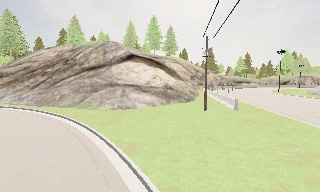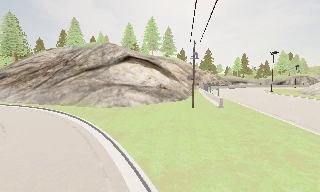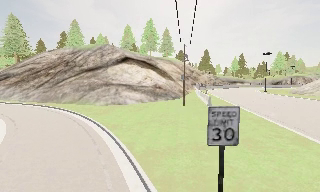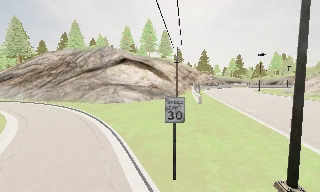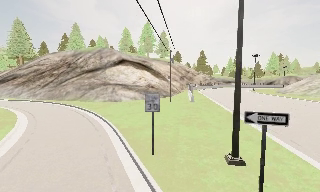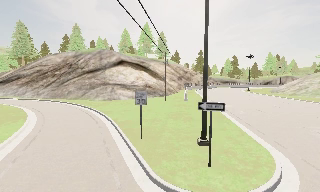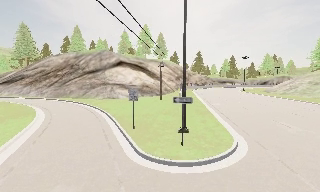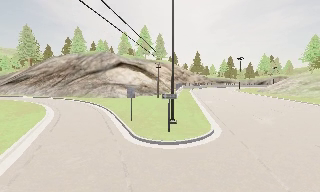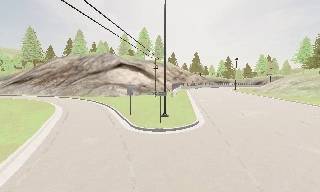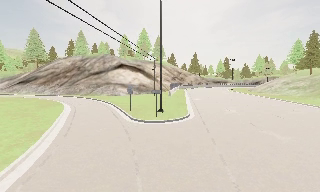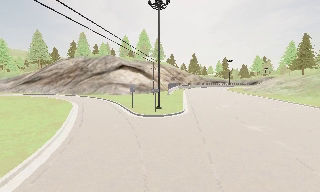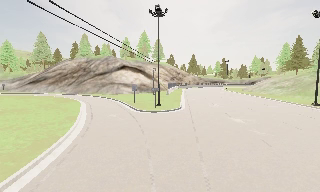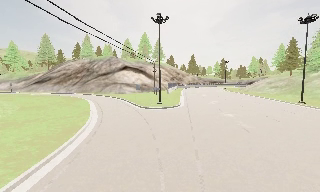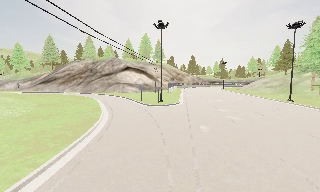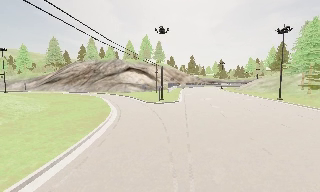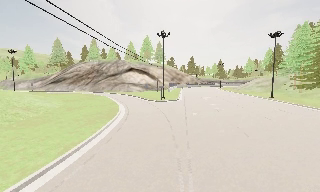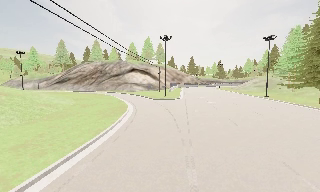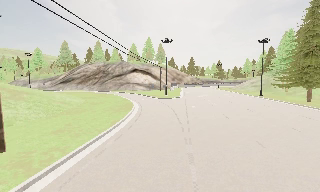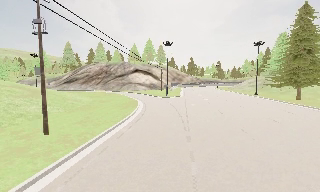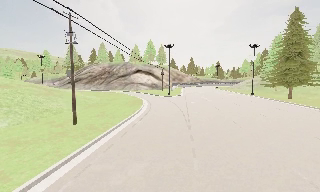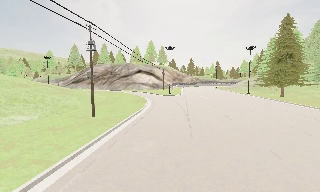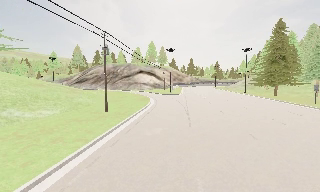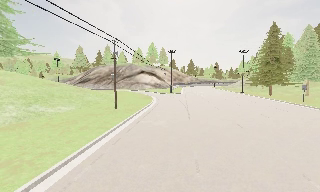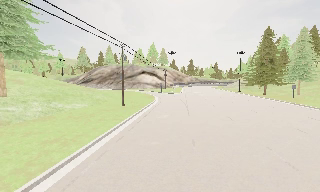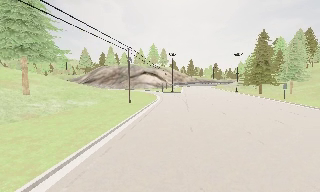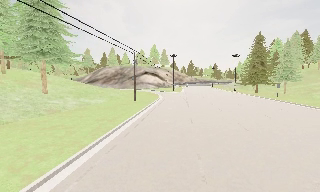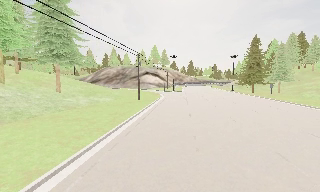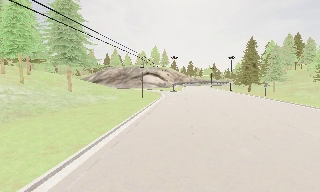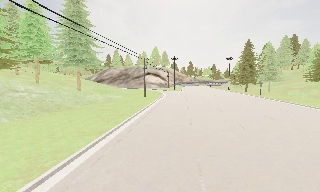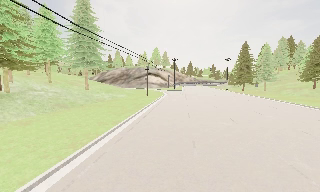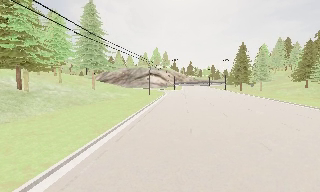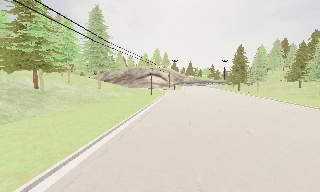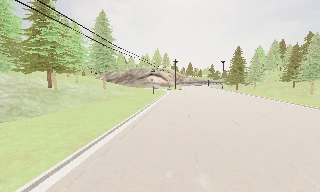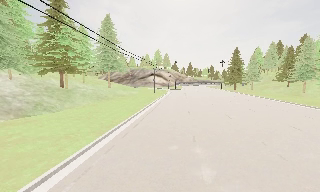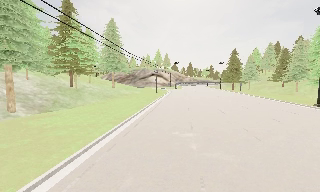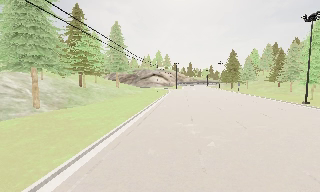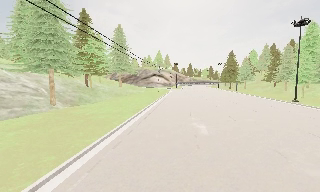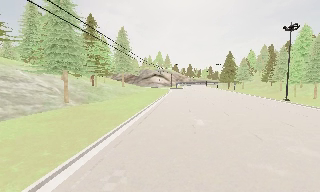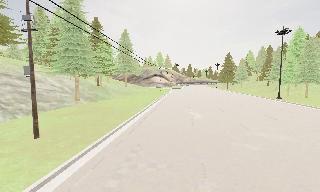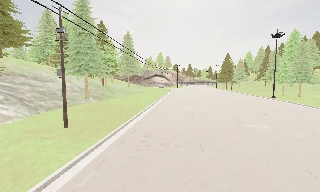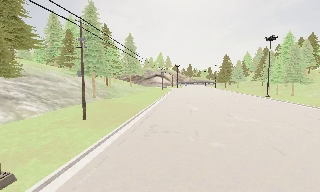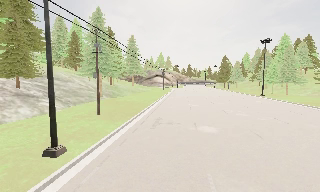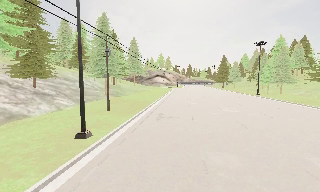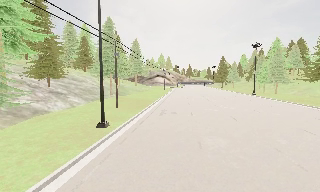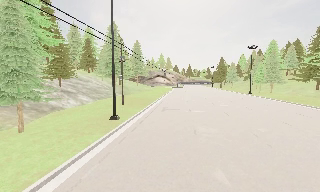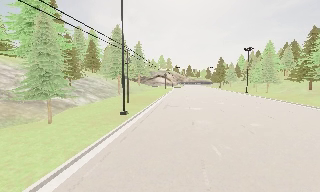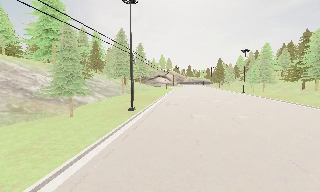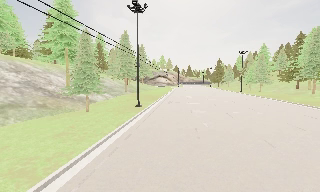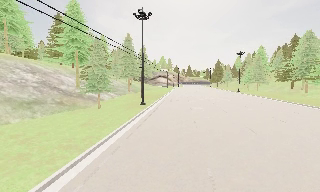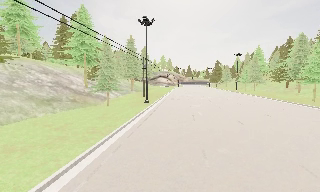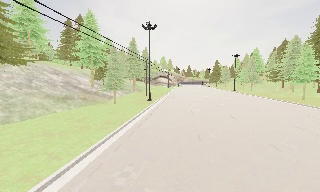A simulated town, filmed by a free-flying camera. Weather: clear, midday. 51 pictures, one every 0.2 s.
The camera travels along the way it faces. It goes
backward.
0.0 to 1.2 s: The camera travels backward and to its right, about 11 m, so what stands in front gets smaller.
1.2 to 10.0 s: The camera travels backward, about 95 m, so what stands in front gets smaller.
The film runs backward here.
